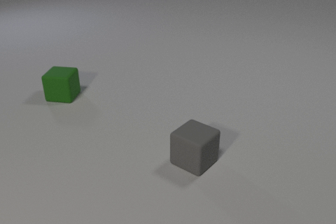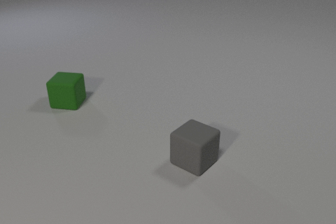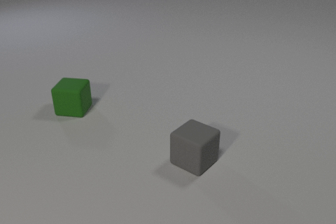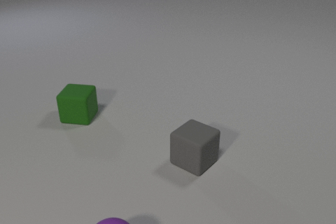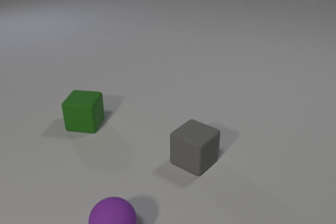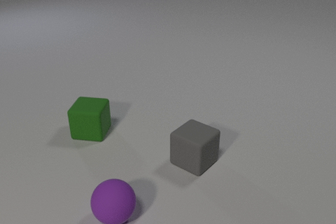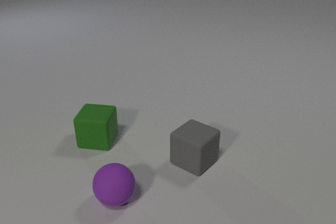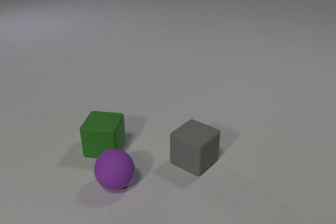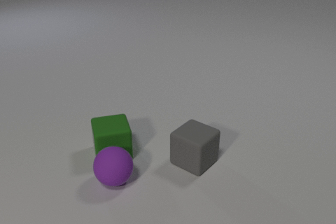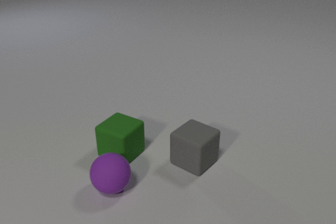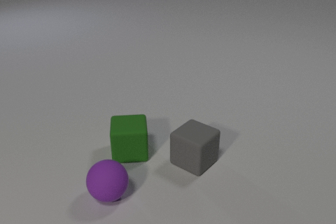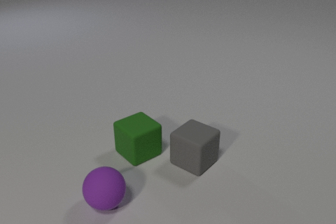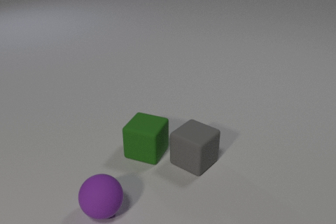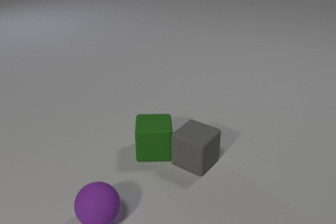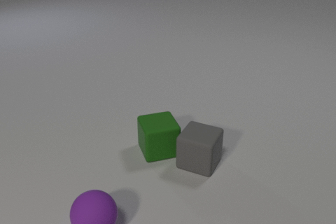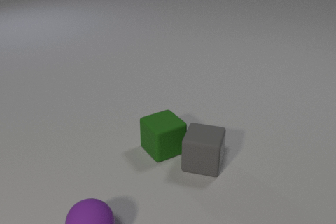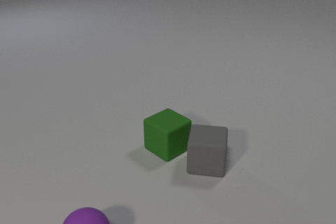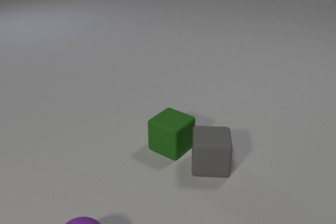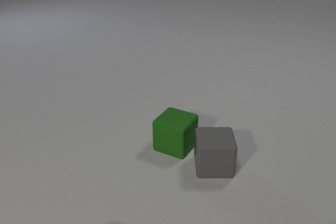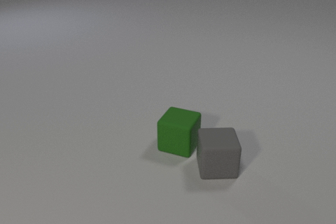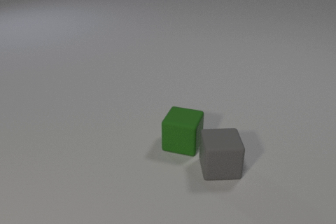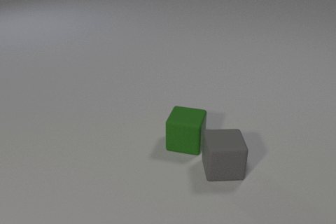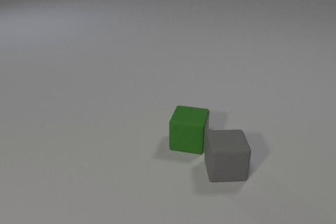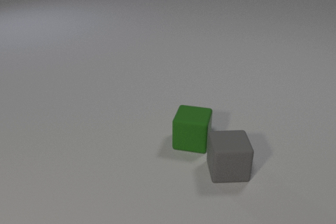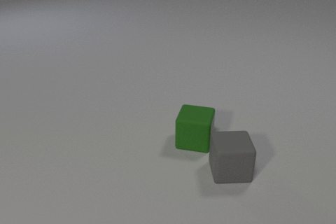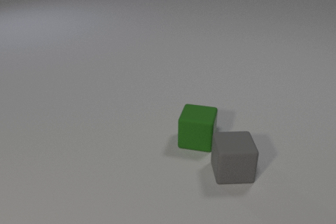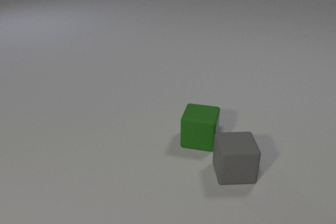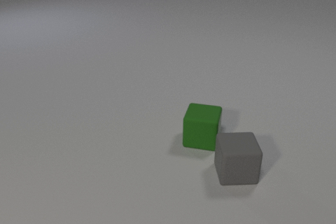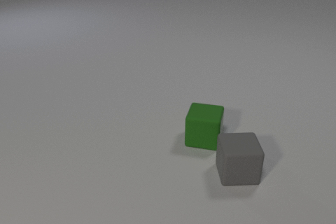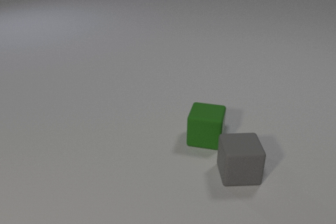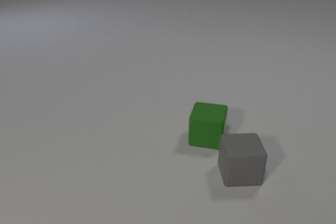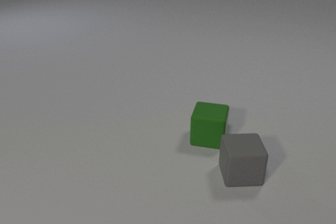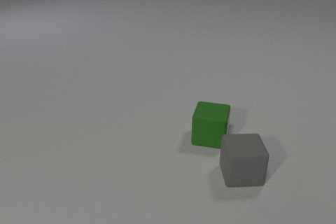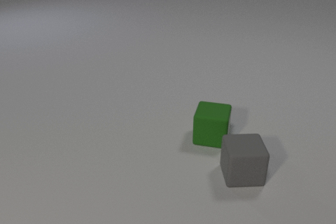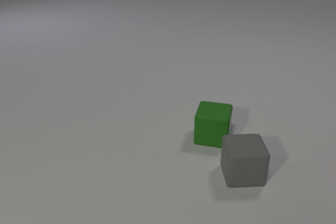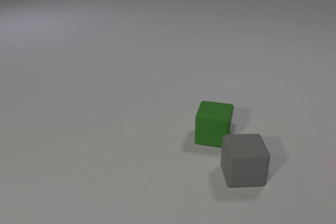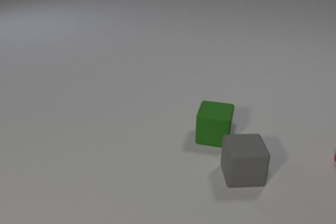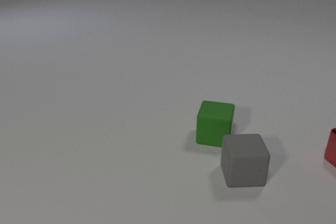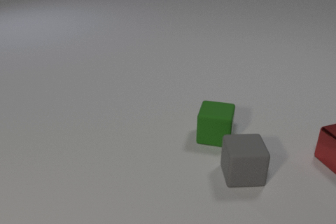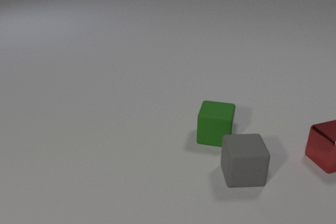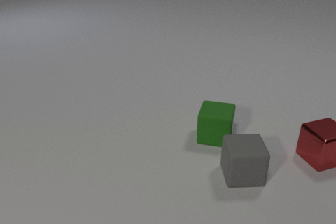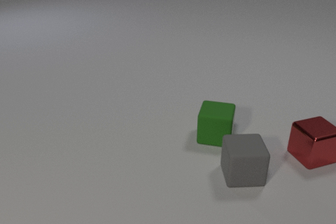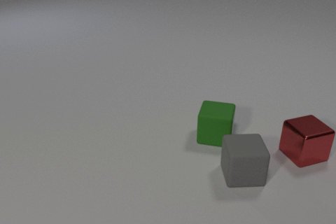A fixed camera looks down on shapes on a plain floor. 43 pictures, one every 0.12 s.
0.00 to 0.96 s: The purple rubber sphere comes in at the bottom edge, rolls away from the camera. The green rubber cube slides toward the camera. The purple rubber sphere and the green rubber cube collide.
0.96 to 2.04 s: The purple rubber sphere rolls toward the camera. The green rubber cube slides to the right. The gray rubber cube slides to the right, spins so that its near face slides to the right, counterclockwise seen from above. The green rubber cube and the gray rubber cube collide.
2.04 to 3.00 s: The purple rubber sphere leaves at the bottom edge. The green rubber cube slides to the right and away from the camera. The gray rubber cube slides to the right.
3.00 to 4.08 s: The green rubber cube slides to the right and away from the camera. The gray rubber cube slides to the right.
4.08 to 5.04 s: The red metal cube comes in at the right edge, slides to the left.
Are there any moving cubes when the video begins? yes.
How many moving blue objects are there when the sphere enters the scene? 0.
What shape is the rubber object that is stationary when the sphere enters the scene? cube.
